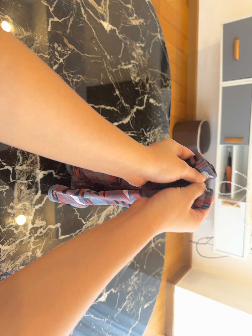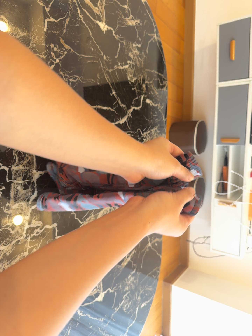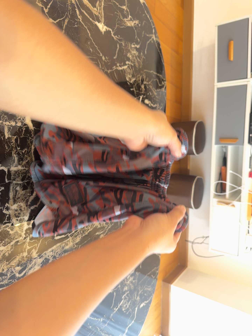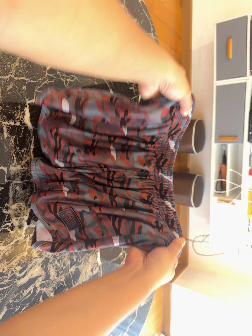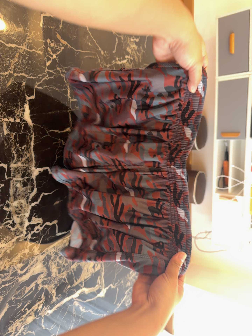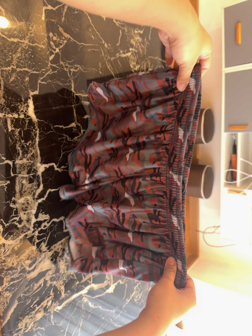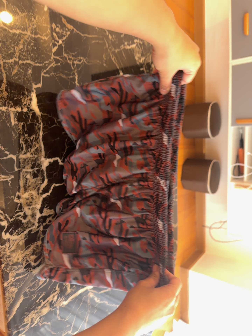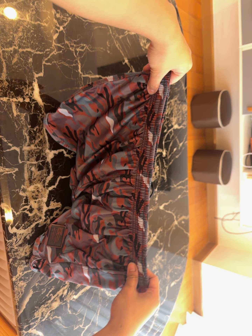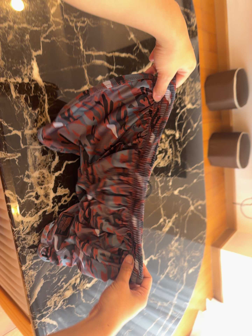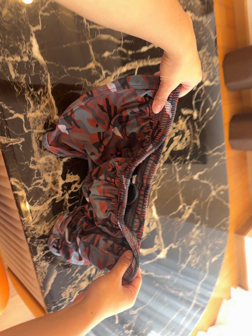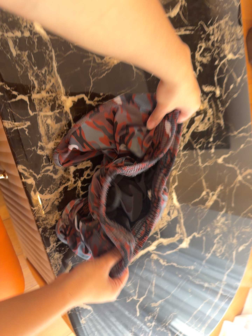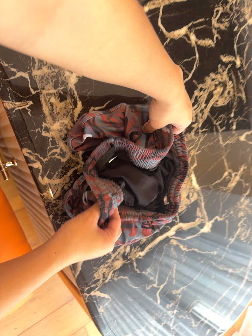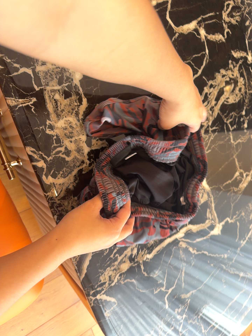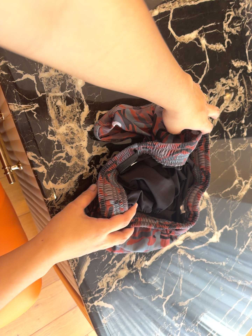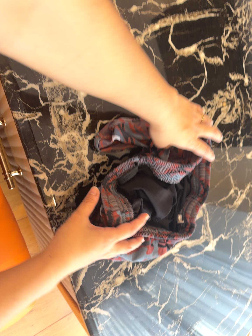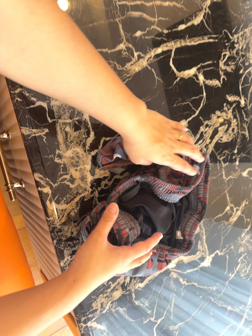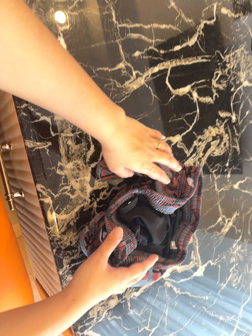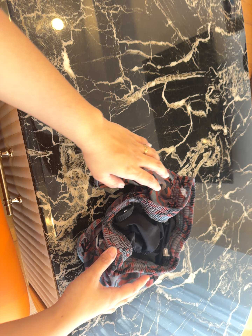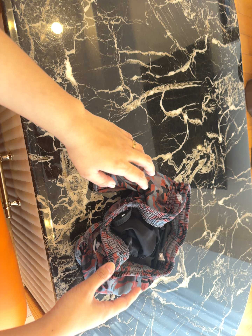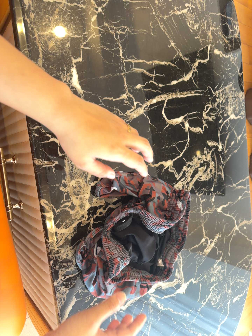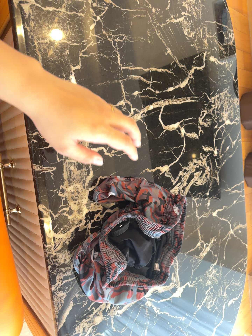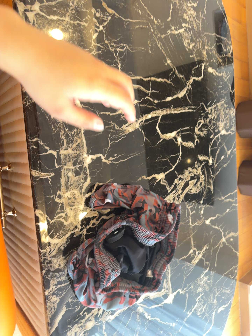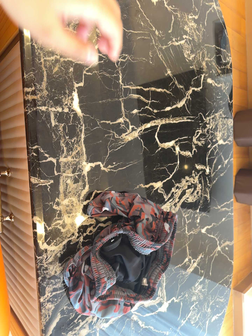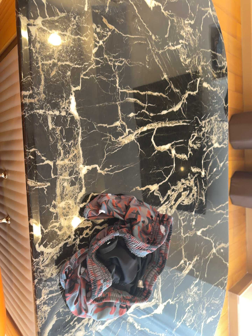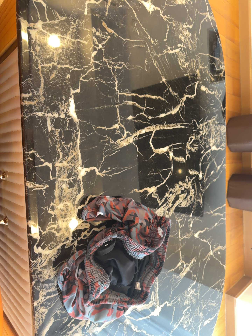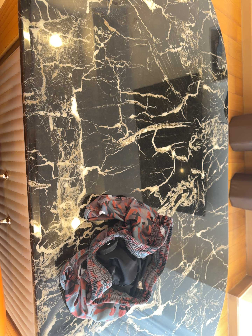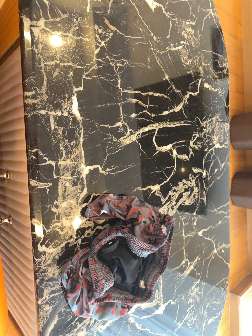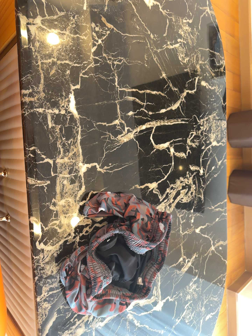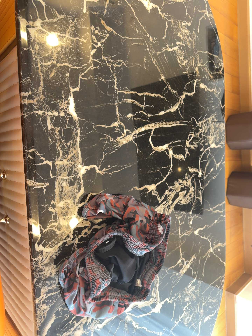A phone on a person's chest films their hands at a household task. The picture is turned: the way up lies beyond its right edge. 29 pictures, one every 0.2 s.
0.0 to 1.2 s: The camera shifts only a little, or ends up much as it began.
1.2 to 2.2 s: The scene slides to the right, as the camera pans about 20 degrees to its left. It travels forward, about 18 cm, so what stands in front looms larger. Its aim tips toward the bottom of its view by about 10 degrees, and the scene shifts upward. It rolls about its line of sight by about 10 degrees, and the scene rotates counterclockwise.
2.2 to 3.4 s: The camera's aim tips toward the top of its view by about 10 degrees, and the scene shifts downward.
3.4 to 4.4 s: The camera shifts only a little, or ends up much as it began.
4.4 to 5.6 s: The camera keeps its place and its aim.
The film runs backward here.
